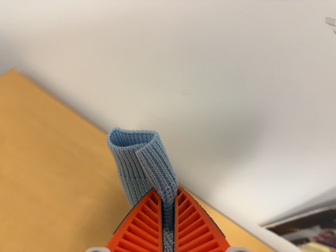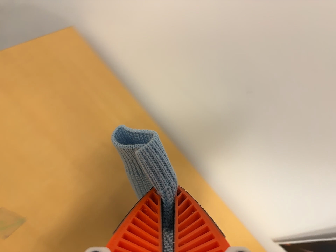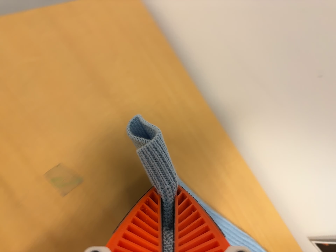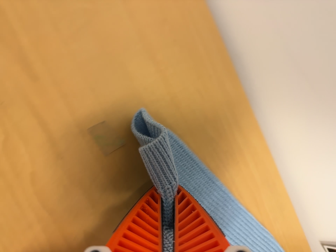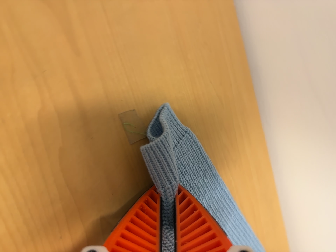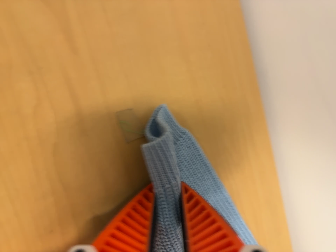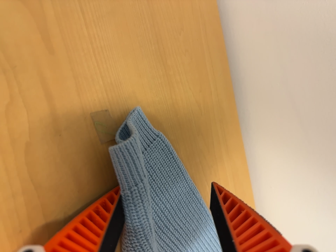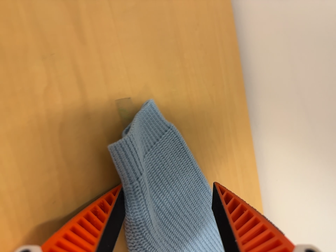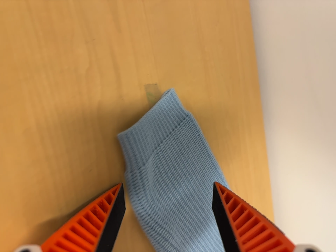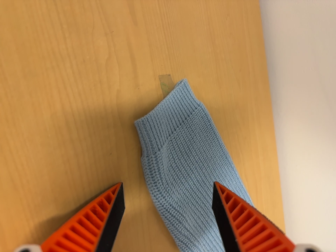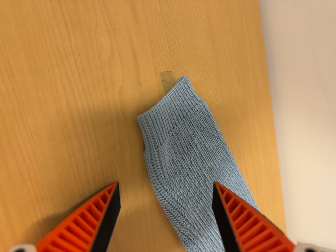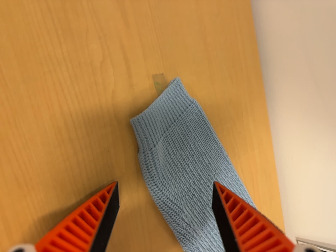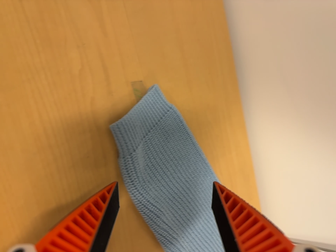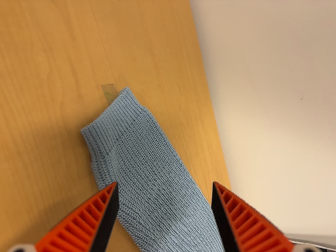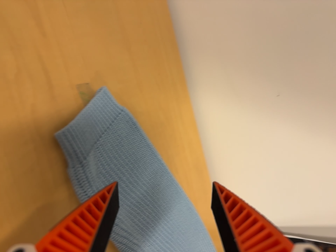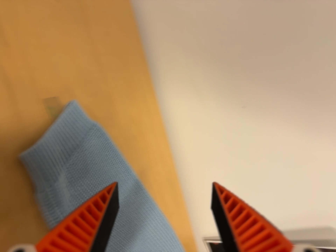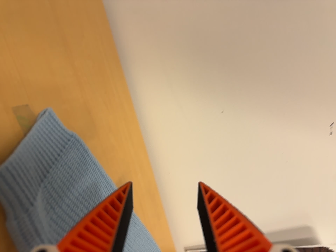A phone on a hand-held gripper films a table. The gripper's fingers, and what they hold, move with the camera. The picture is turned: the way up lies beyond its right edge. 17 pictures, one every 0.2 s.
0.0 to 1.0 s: The camera travels to its left, about 22 cm, so close, fixed things drift to the right. It rolls about its line of sight by about 40 degrees, and the scene rotates clockwise.
1.0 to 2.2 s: The camera travels backward, about 7 cm, so what stands in front gets smaller.
2.2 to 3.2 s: The scene slides to the left, as the camera pans about 30 degrees to its right. It rolls about its line of sight by about 10 degrees, and the scene rotates counterclockwise.
The film runs backward here.
